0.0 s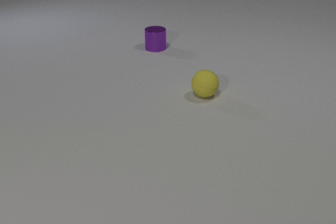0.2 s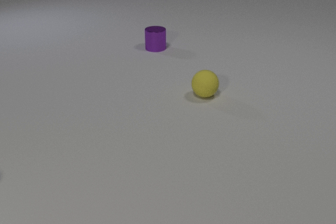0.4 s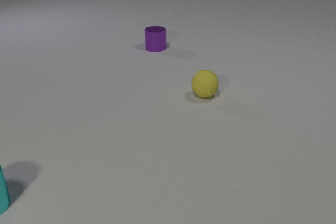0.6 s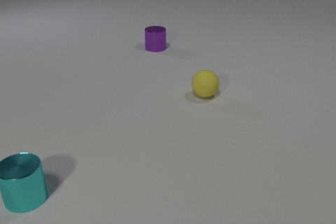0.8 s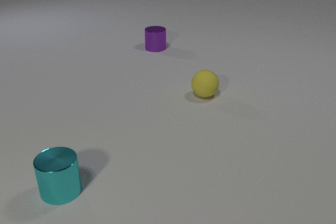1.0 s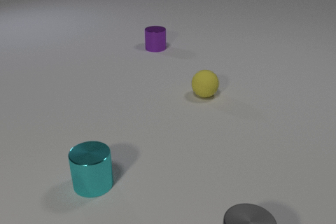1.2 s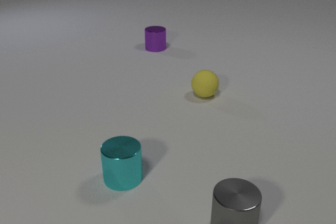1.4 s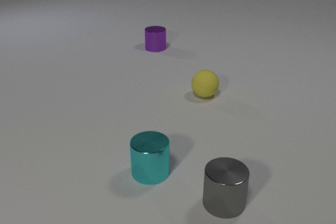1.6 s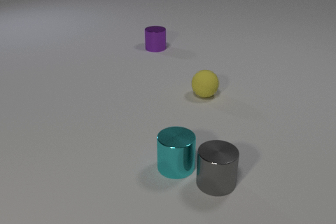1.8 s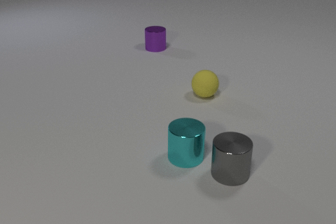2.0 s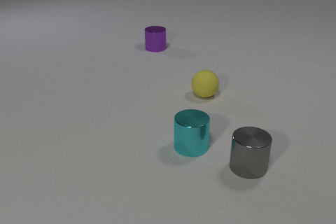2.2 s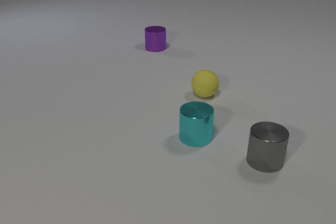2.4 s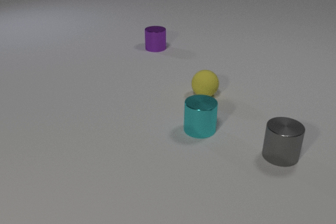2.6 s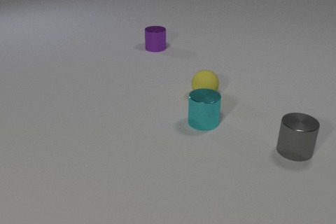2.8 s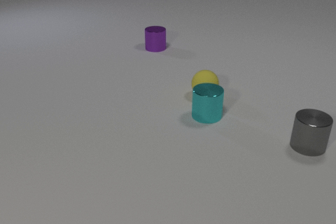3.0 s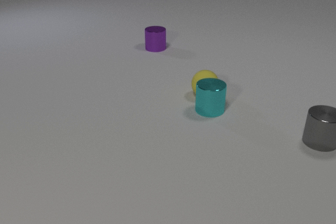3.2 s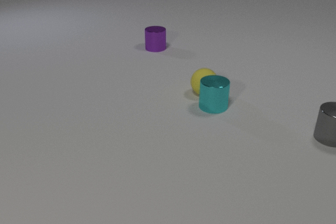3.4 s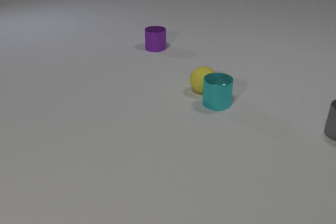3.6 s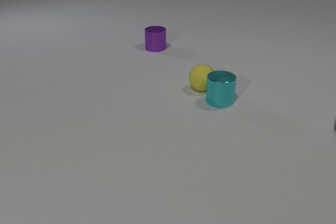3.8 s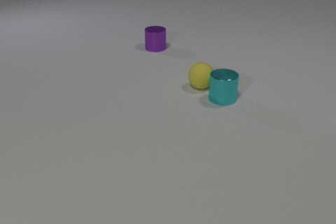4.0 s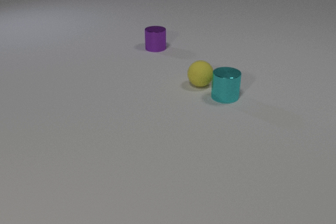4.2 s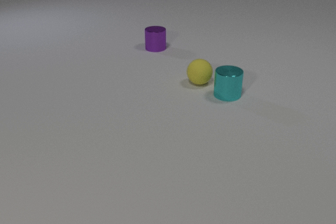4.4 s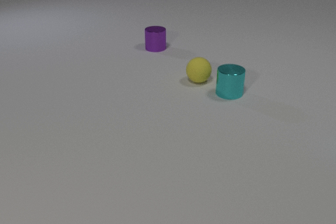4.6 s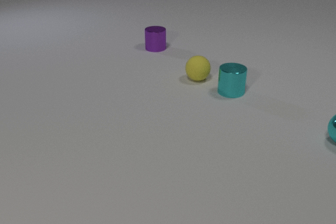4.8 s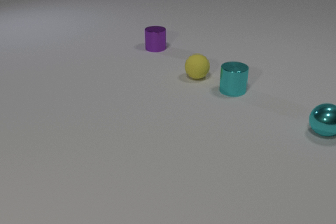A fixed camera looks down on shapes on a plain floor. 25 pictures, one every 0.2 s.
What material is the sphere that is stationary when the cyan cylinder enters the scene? rubber.
How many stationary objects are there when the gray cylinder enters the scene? 2.
What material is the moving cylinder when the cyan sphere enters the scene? metal.
0.0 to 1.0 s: The cyan metal cylinder comes in at the left edge, slides to the right. The gray metal cylinder comes in at the bottom edge, slides away from the camera.
1.0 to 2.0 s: The cyan metal cylinder slides to the right and away from the camera. The gray metal cylinder slides away from the camera. The cyan metal cylinder and the gray metal cylinder collide.
2.0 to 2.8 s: The cyan metal cylinder slides away from the camera. The gray metal cylinder slides to the right and away from the camera.
2.8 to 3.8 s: The cyan metal cylinder slides away from the camera and to the right. The gray metal cylinder slides away from the camera and to the right, leaves at the right edge. The yellow rubber sphere rolls away from the camera. The cyan metal cylinder and the yellow rubber sphere collide.
3.8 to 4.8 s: The cyan metal cylinder slides away from the camera and to the right. The yellow rubber sphere rolls away from the camera. The cyan metal sphere comes in at the right edge, rolls to the left and away from the camera.
